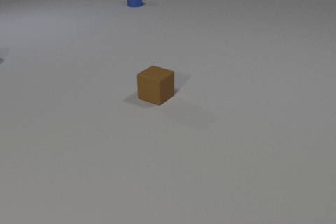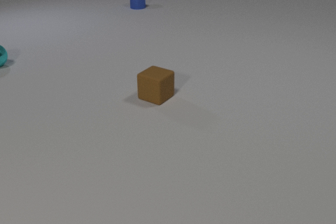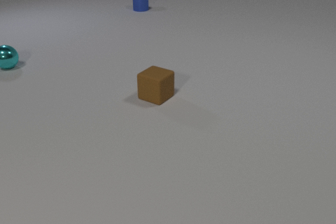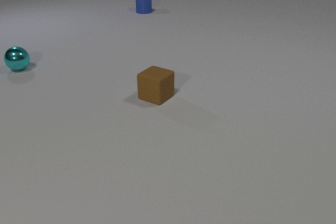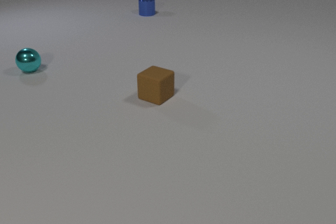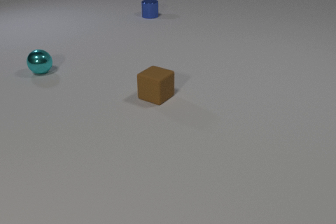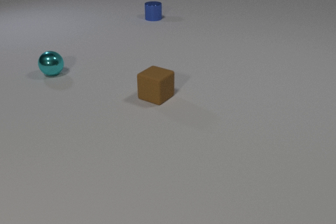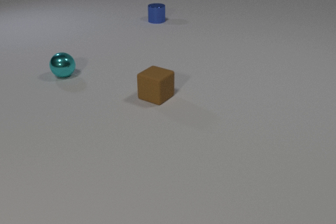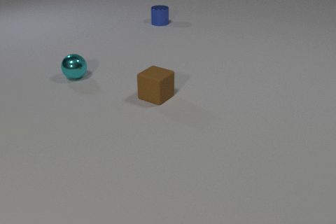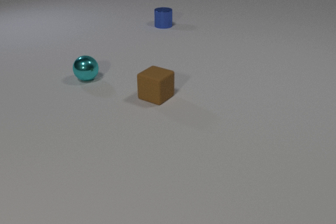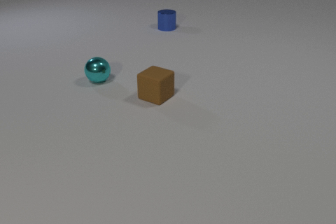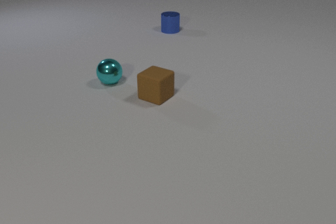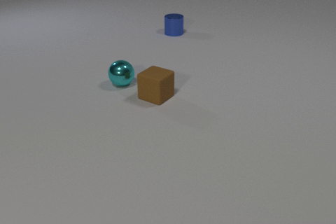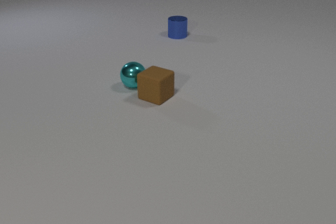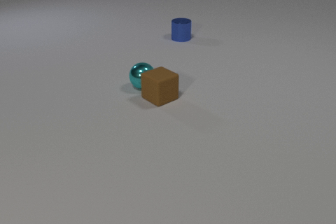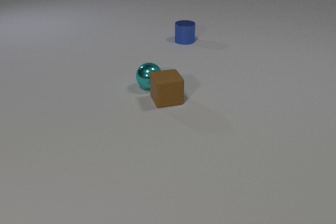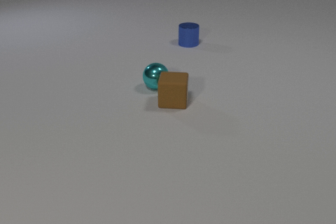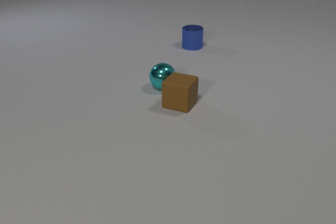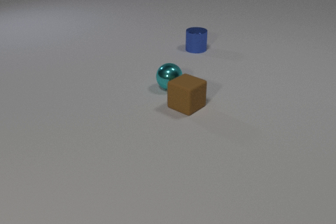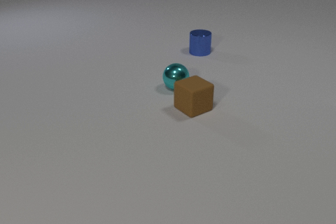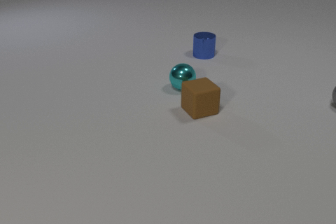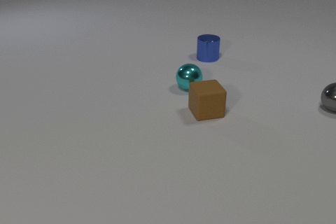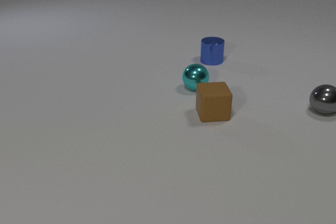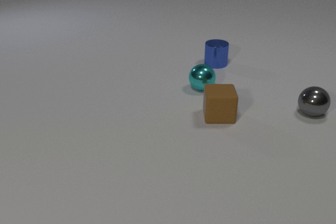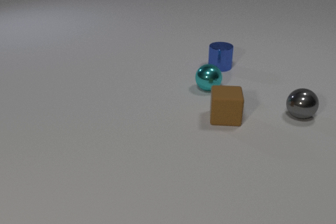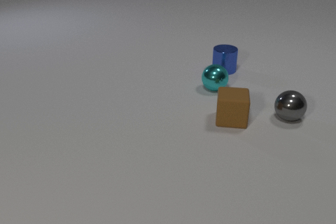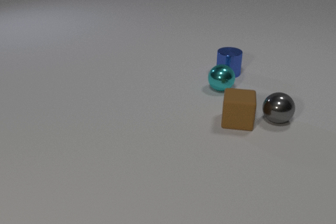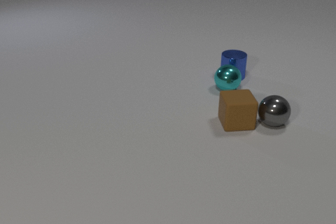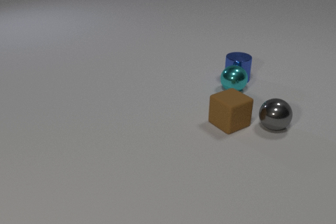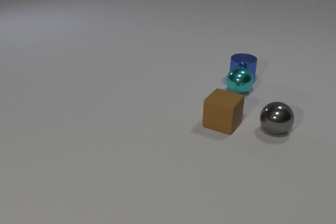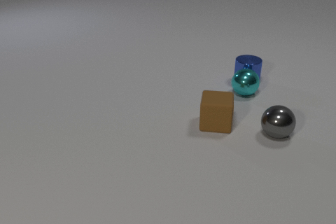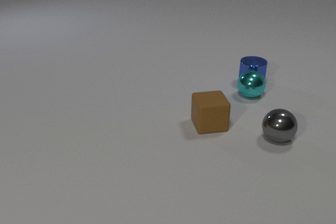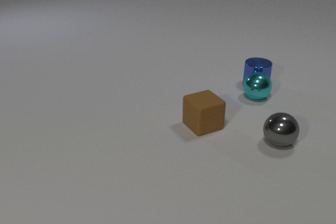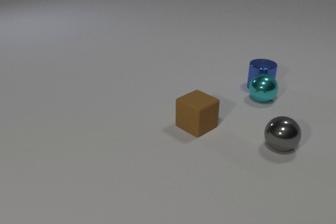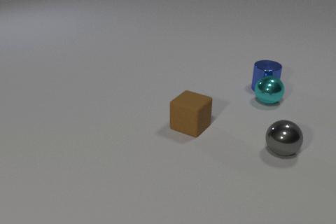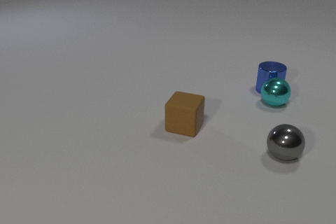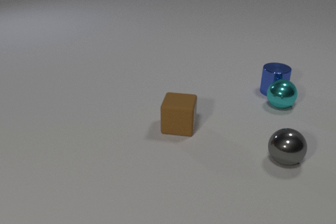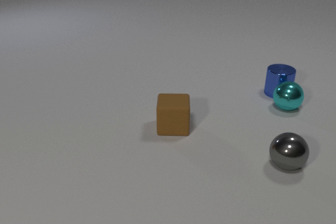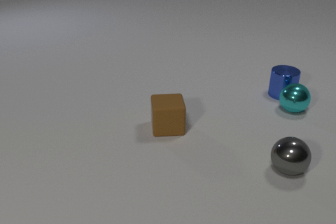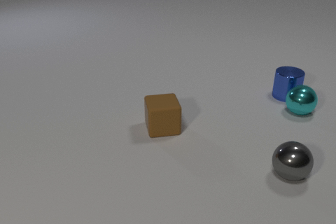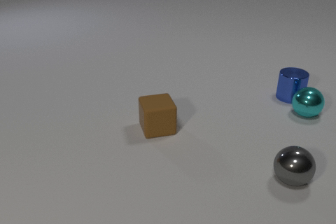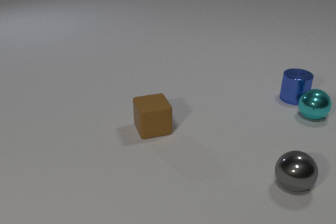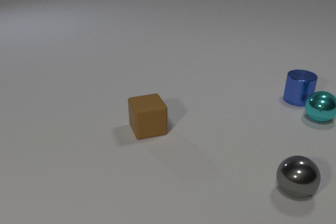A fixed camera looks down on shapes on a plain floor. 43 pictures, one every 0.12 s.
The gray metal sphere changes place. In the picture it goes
toward the camera.
The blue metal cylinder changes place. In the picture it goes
toward the camera.
0.00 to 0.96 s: The cyan metal sphere comes in at the left edge, rolls to the right and toward the camera. The blue metal cylinder slides toward the camera.
0.96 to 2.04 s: The cyan metal sphere rolls to the right. The brown rubber cube slides to the right and toward the camera, spins clockwise seen from above by about 75 degrees, its near face sliding to the left. The blue metal cylinder slides toward the camera and to the right. The cyan metal sphere and the brown rubber cube collide.
2.04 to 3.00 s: The cyan metal sphere rolls to the right. The brown rubber cube slides to the right and toward the camera, spins clockwise seen from above by about 75 degrees, its near face sliding to the left. The gray metal sphere comes in at the right edge, rolls to the left and toward the camera. The blue metal cylinder slides toward the camera and to the right.
3.00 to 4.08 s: The cyan metal sphere rolls to the right. The brown rubber cube slides to the left and toward the camera, spins counterclockwise seen from above by about 150 degrees, its near face sliding to the right. The gray metal sphere rolls toward the camera. The blue metal cylinder slides to the right and toward the camera. The brown rubber cube and the gray metal sphere collide. The cyan metal sphere and the blue metal cylinder collide.
4.08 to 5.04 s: The cyan metal sphere rolls to the right and toward the camera. The brown rubber cube slides to the left, spins counterclockwise seen from above by about 60 degrees, its near face sliding to the right. The gray metal sphere rolls toward the camera. The blue metal cylinder slides to the right and toward the camera.
How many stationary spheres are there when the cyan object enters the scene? 0.
What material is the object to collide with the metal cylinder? metal.
How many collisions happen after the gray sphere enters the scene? 2.
